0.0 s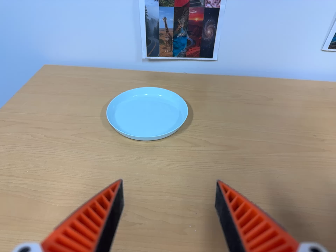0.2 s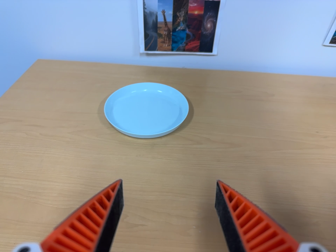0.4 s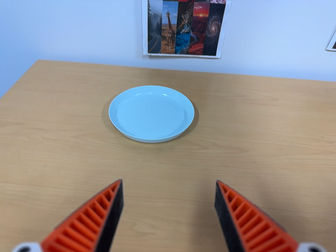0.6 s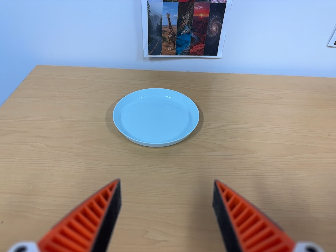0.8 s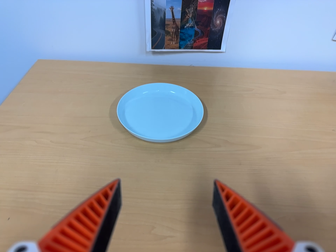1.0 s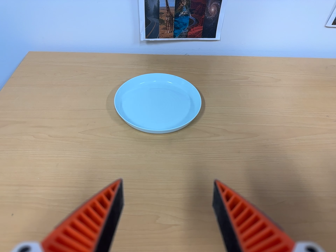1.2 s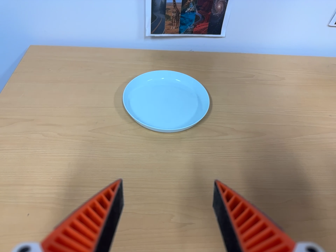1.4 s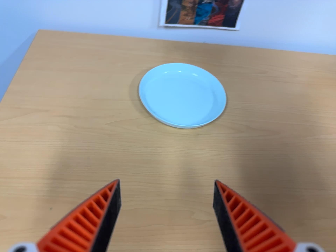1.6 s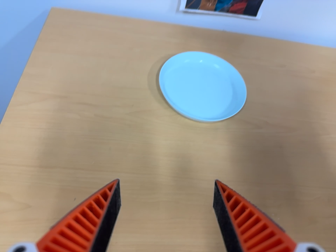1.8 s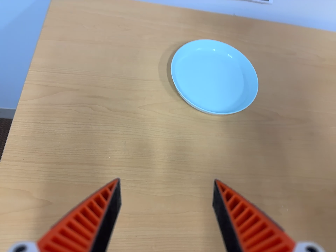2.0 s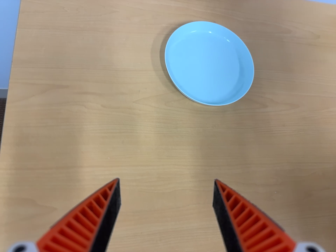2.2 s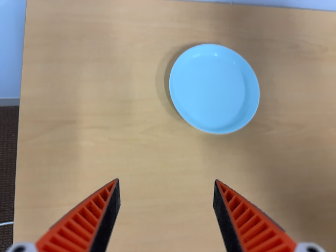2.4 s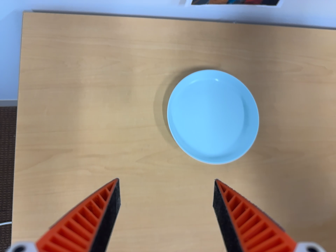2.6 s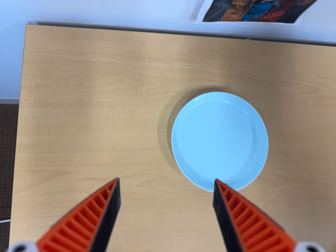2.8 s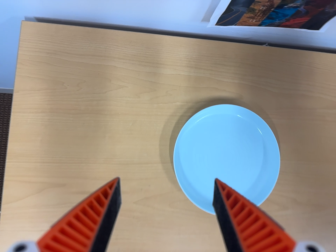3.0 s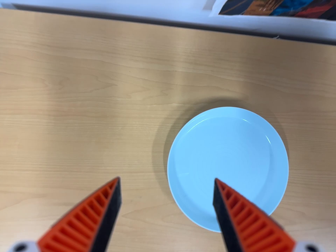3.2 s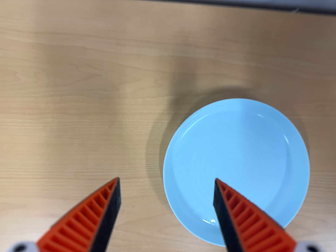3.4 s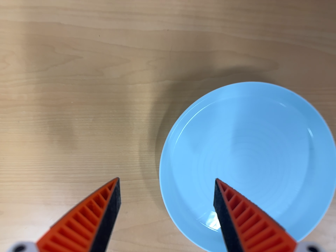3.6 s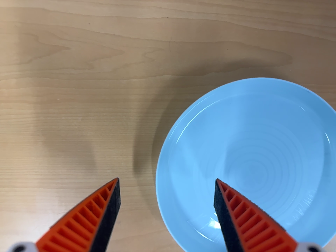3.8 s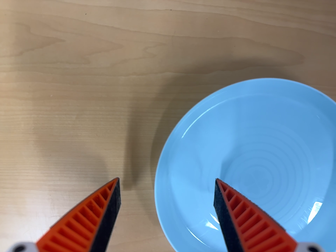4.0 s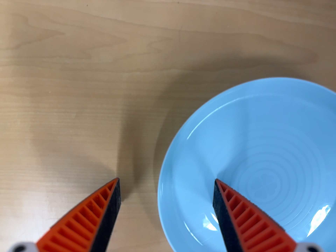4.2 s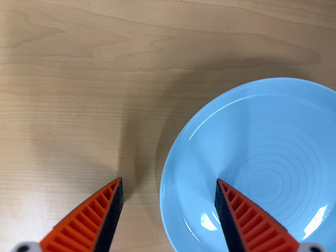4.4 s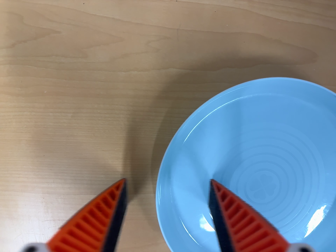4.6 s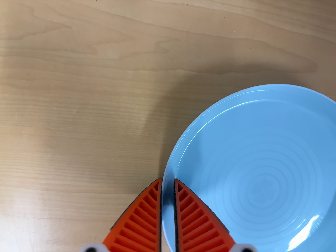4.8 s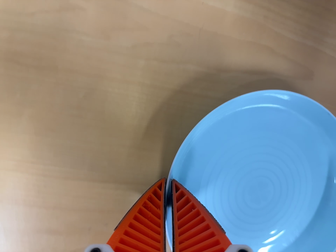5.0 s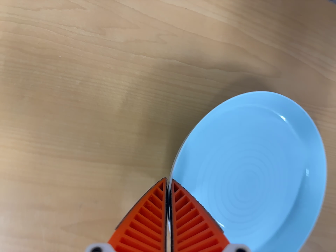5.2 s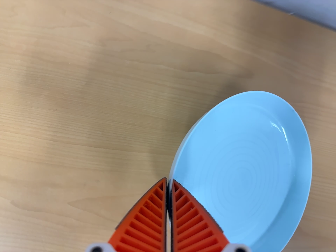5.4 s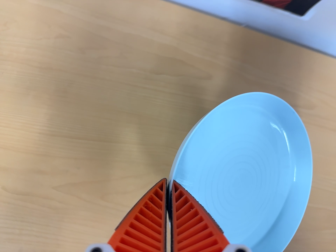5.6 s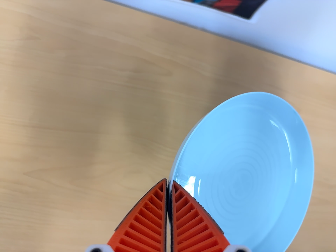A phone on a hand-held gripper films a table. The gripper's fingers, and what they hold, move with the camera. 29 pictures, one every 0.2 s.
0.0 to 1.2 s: The camera travels to its left, about 12 cm.
1.2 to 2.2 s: The camera travels toward the top of its view and to its left, about 28 cm. Its aim tips toward the bottom of its view by about 30 degrees.
2.2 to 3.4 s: The camera travels toward the top of its view and forward, about 34 cm. Its aim tips toward the bottom of its view by about 15 degrees.
3.4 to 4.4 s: The camera travels forward, about 6 cm, so what stands in front looms larger.
4.4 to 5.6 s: The camera swings to its right by about 15 degrees, and the scene slides to the left. It travels backward and toward the bottom of its view, about 24 cm, so what stands in front gets smaller. Its aim tips toward the top of its view by about 20 degrees.
The film runs forward here.
